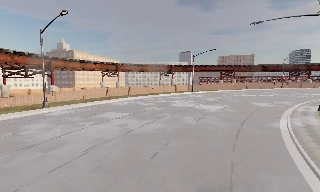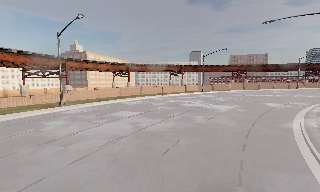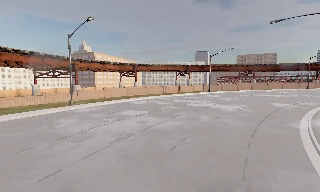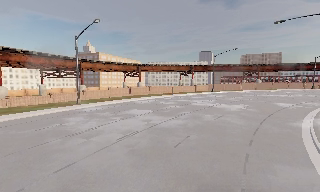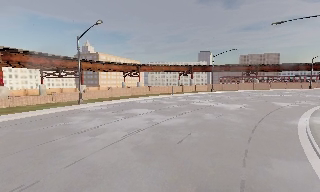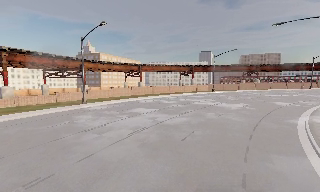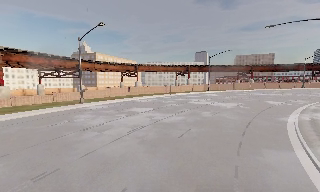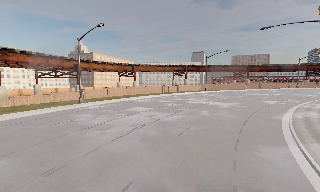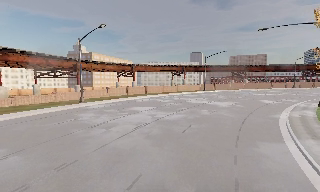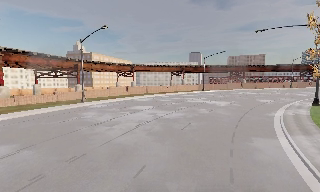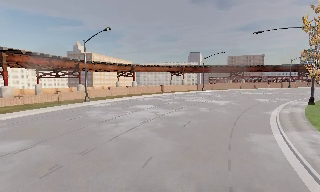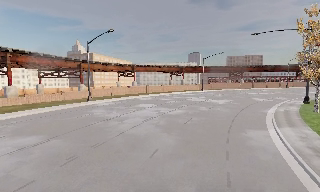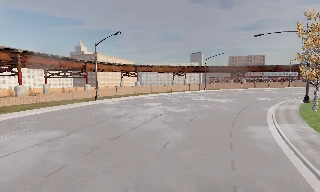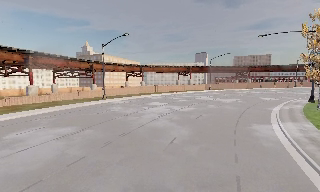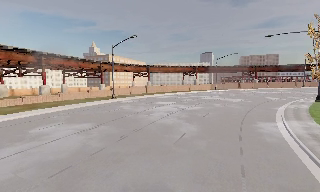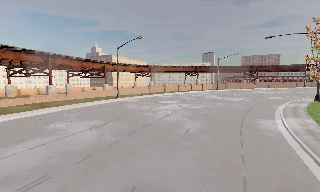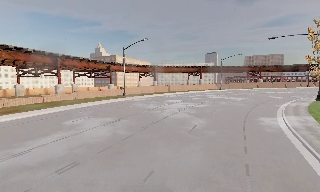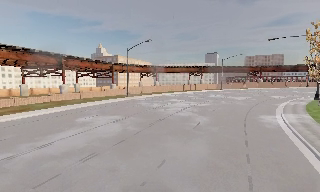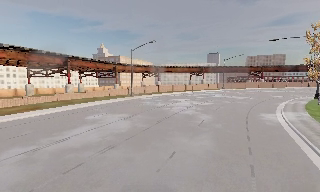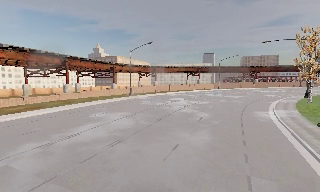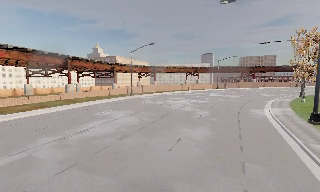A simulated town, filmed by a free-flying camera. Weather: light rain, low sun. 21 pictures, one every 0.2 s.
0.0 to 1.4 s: The camera travels backward, about 3.5 m, so what stands in front gets smaller.
1.4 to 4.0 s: The camera travels backward and to its left, about 12 m, so what stands in front gets smaller.
The film runs backward here.
